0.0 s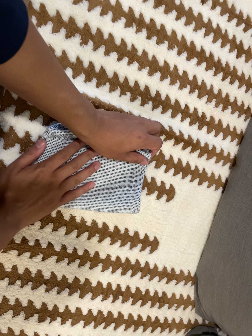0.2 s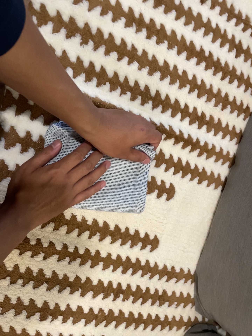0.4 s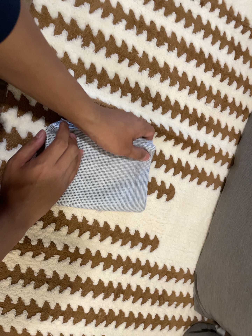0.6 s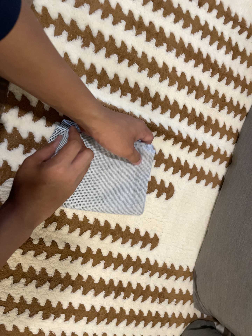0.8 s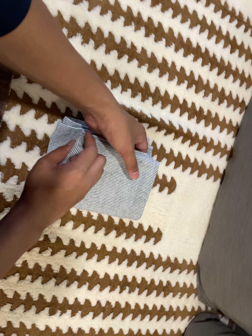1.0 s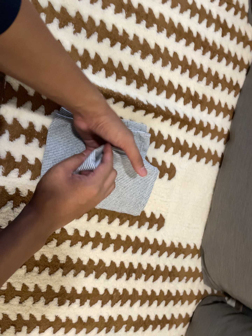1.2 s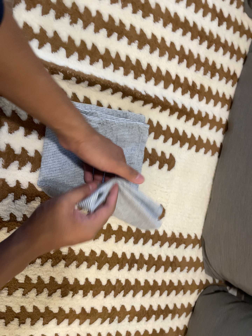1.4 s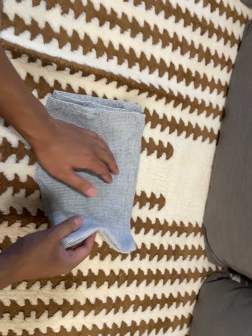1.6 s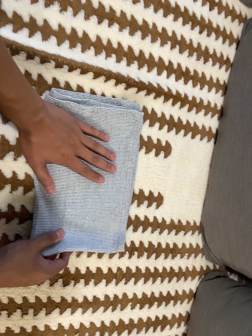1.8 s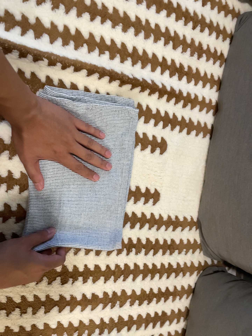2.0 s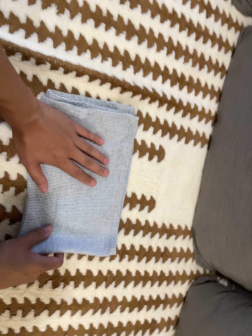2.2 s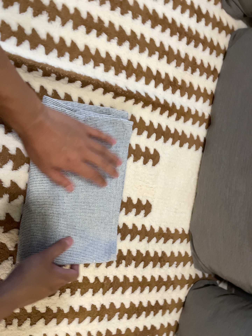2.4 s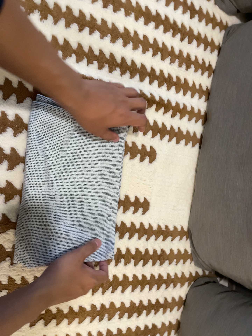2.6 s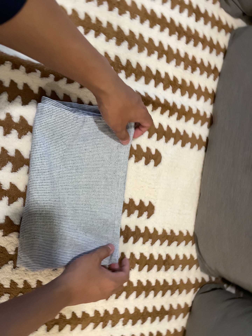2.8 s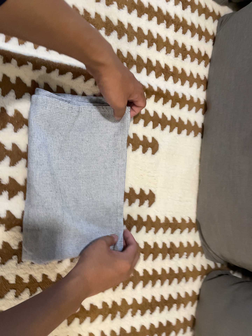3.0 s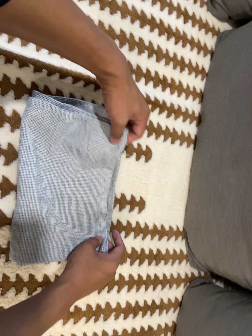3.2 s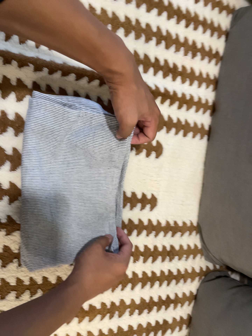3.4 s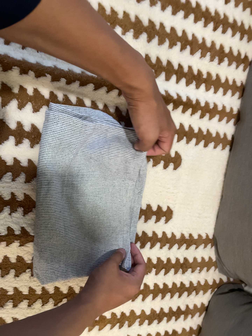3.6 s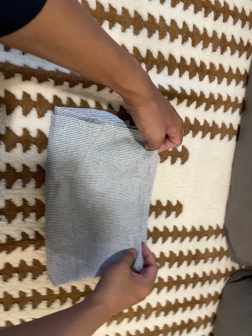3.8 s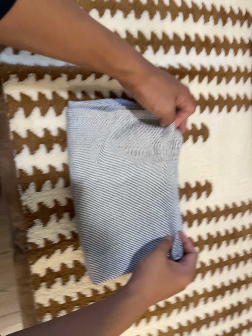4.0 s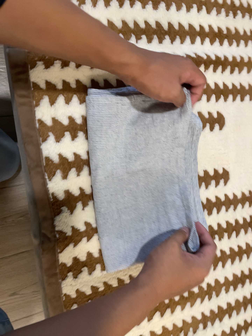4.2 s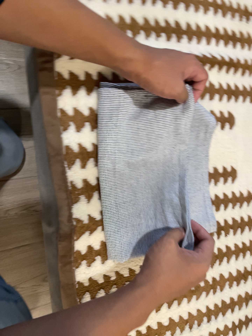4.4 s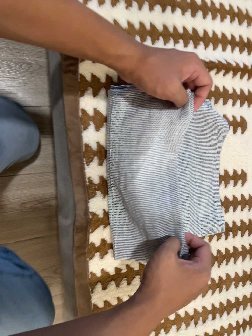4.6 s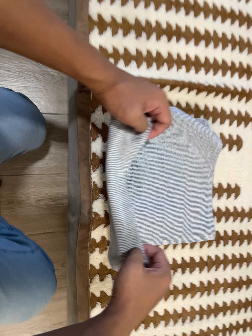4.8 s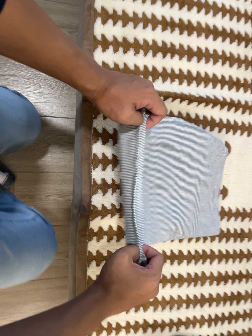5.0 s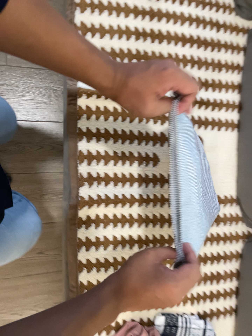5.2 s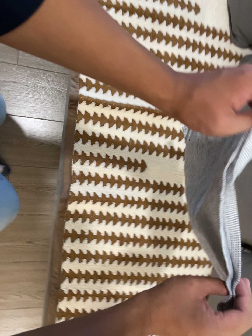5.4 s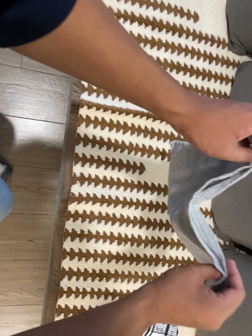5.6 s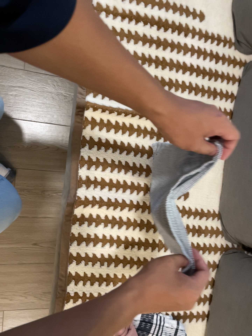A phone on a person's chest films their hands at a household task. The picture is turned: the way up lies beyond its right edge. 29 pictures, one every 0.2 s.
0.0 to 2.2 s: The camera travels toward the bottom of its view, about 6 cm, so close, fixed things drift upward. It rolls about its line of sight by about 10 degrees, and the scene rotates counterclockwise.
2.2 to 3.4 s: The camera travels toward the top of its view, about 7 cm.
3.4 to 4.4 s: The camera travels to its left and toward the bottom of its view, about 16 cm, so close, fixed things drift to the right. It rolls about its line of sight by about 10 degrees, and the scene rotates counterclockwise.
4.4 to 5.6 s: The camera travels backward and to its right, about 32 cm, so what stands in front gets smaller. It rolls about its line of sight by about 10 degrees, and the scene rotates clockwise.
The film runs backward here.
